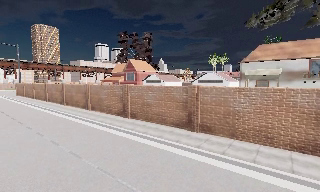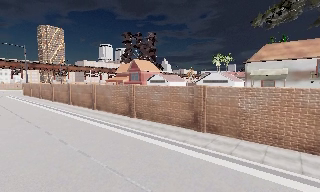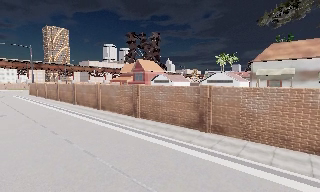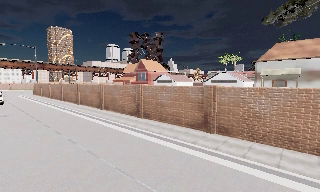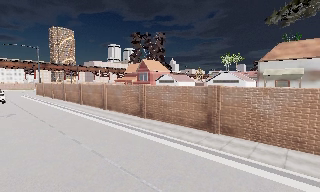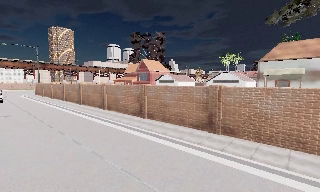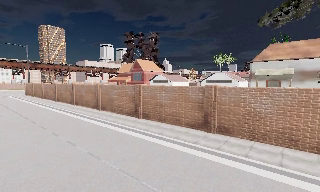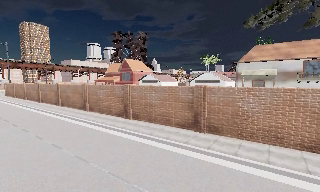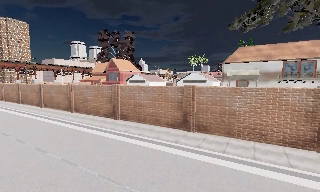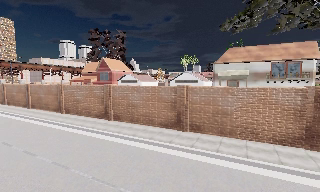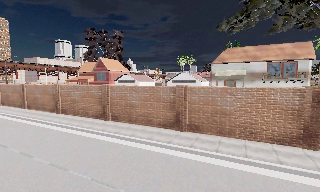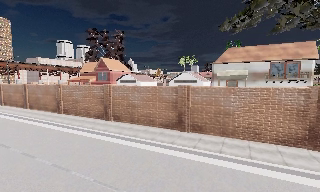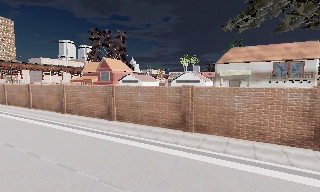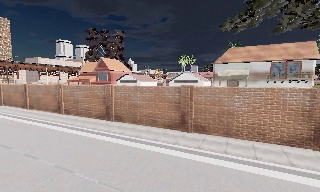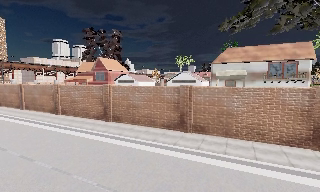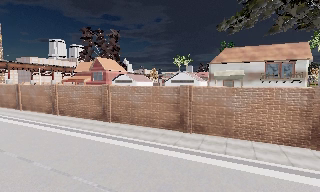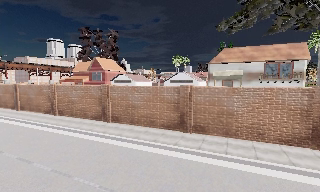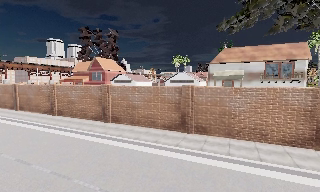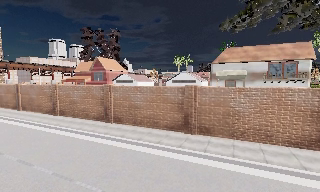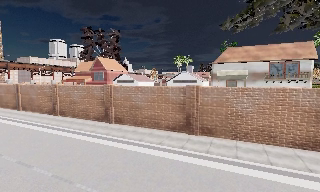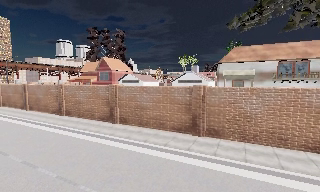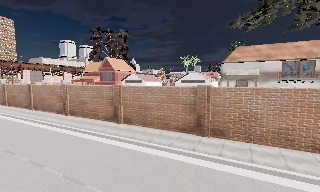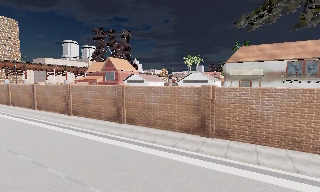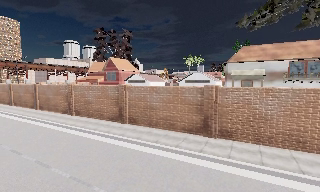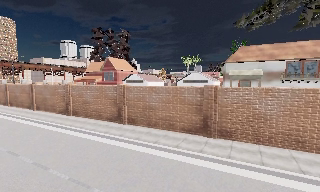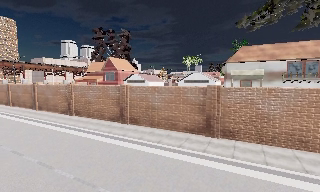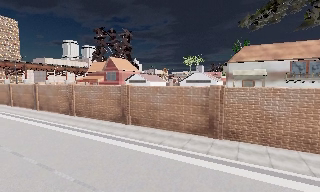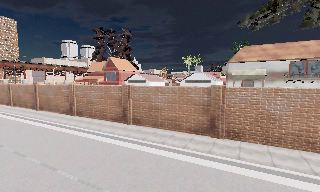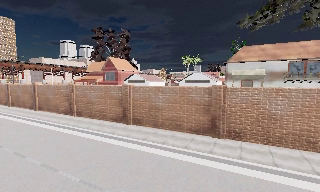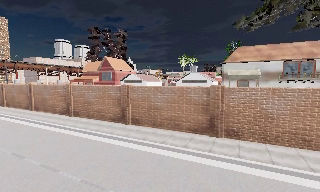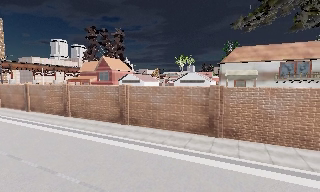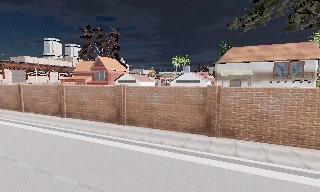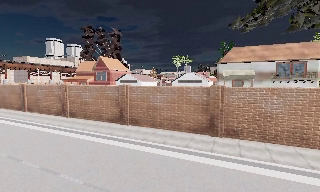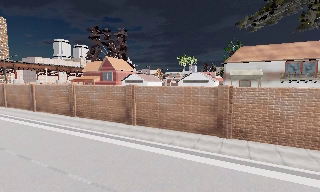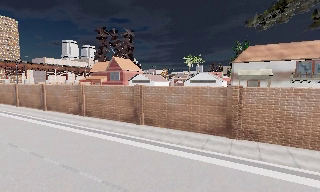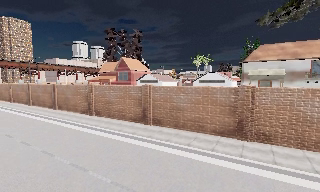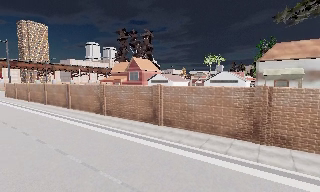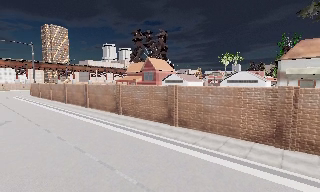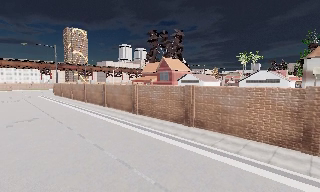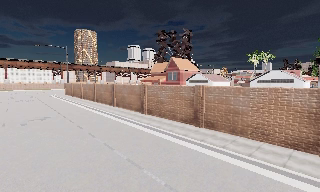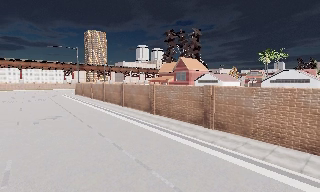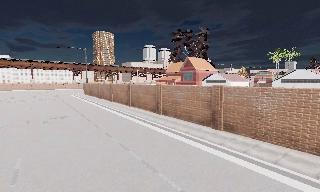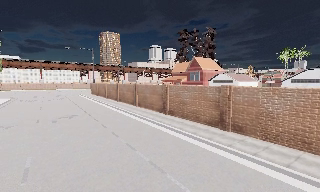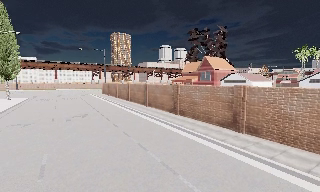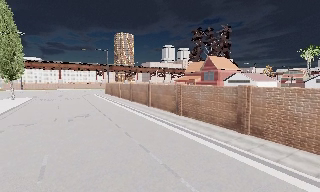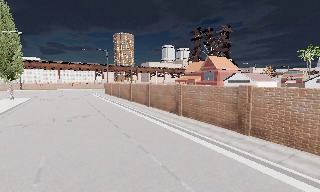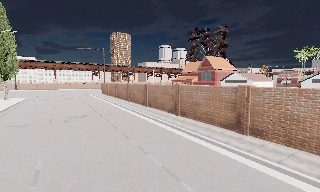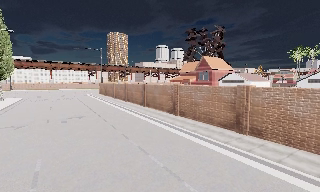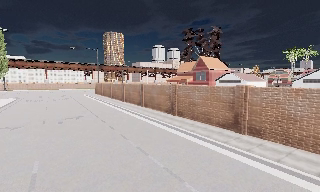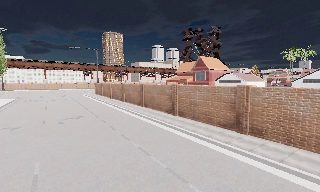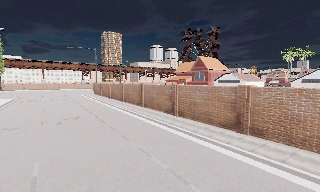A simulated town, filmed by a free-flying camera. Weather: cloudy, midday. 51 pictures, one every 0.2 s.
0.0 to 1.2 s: The camera travels to its left, about 0.5 m, so close, fixed things drift to the right.
1.2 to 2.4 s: The camera pans to its right, which is clockwise from overhead, by about 10 degrees. It travels to its left, about 0.5 m.
2.4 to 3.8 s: The camera travels forward, about 0.5 m, so what stands in front looms larger.
3.8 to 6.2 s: The camera travels to its left, about 1 m, so close, fixed things drift to the right.
6.2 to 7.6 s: The scene slides to the right, as the camera pans about 20 degrees to its left. It travels to its left, about 0.5 m, so close, fixed things drift to the right.
7.6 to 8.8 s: The camera swings to its left by about 15 degrees, and the scene slides to the right. It travels forward, about 0.5 m, so what stands in front looms larger.
8.8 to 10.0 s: The camera travels to its left, about 0.5 m.
The film runs forward here.
